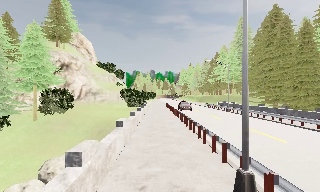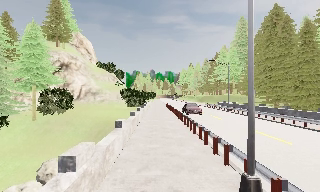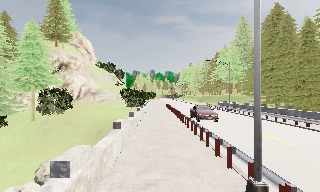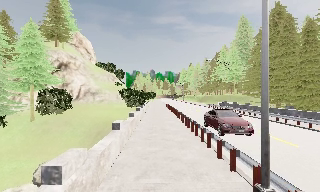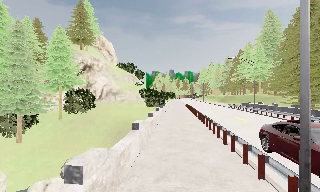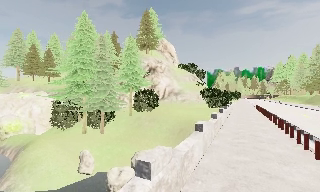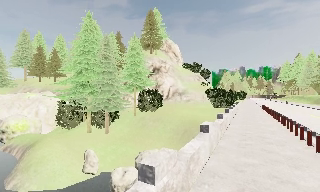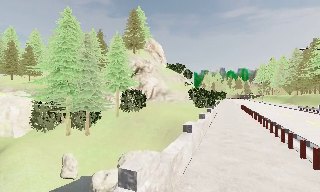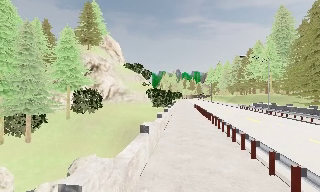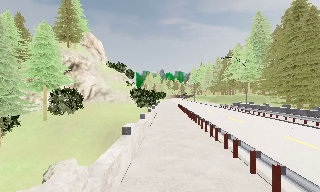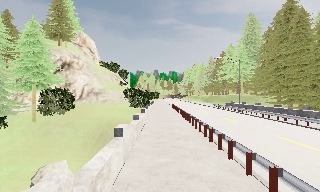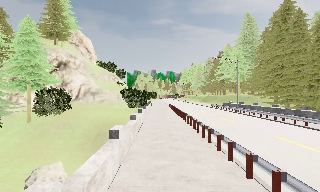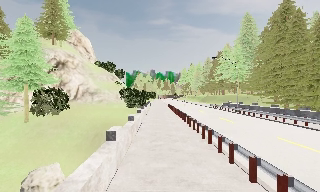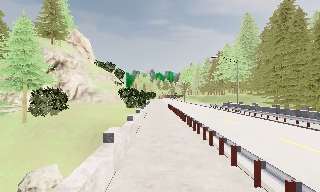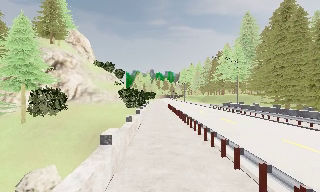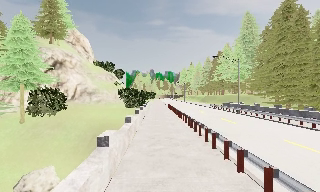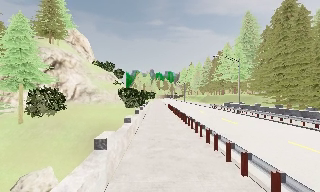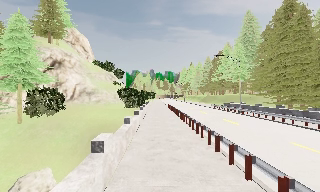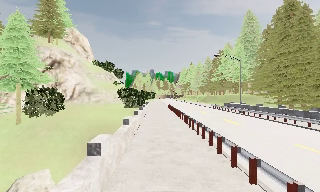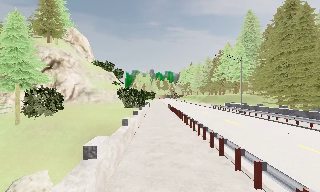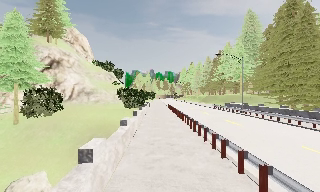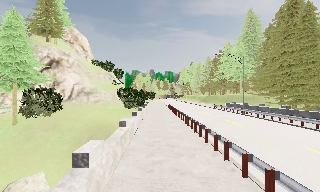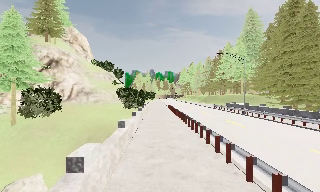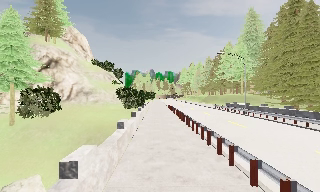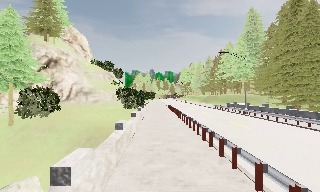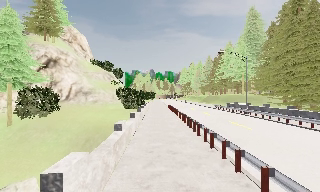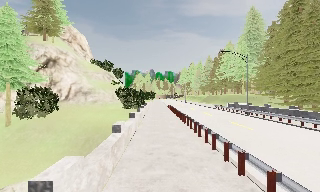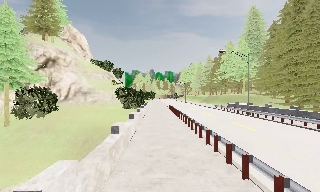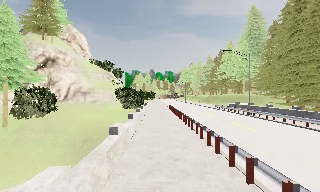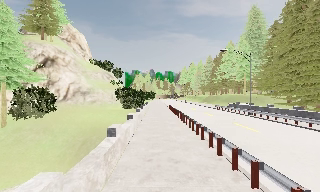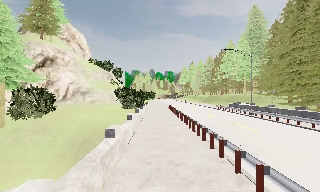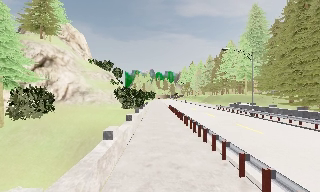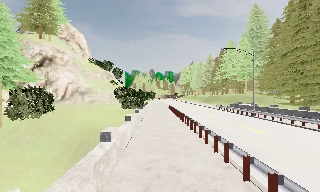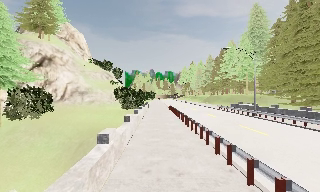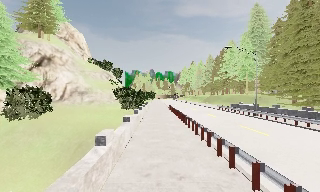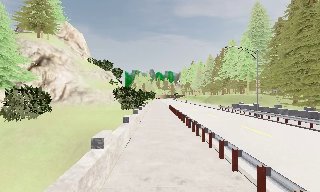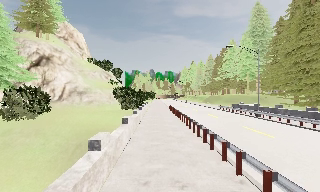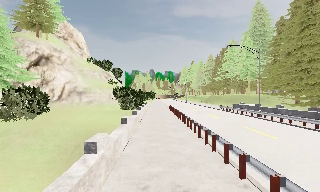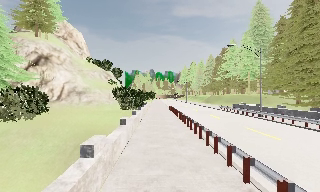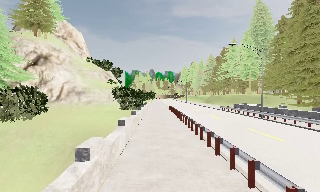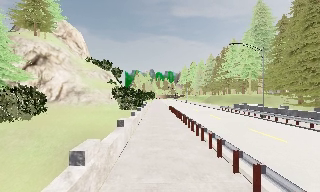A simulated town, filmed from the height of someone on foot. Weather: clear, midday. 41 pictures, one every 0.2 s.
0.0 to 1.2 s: The camera pans to its left, which is counterclockwise from overhead, by about 30 degrees. It travels forward, about 1 m, so what stands in front looms larger.
1.2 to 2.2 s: The camera pans to its right, which is clockwise from overhead, by about 30 degrees. It travels forward, about 1 m, so what stands in front looms larger.
2.2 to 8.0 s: The camera travels forward, about 6 m, so what stands in front looms larger.
The film runs forward here.
